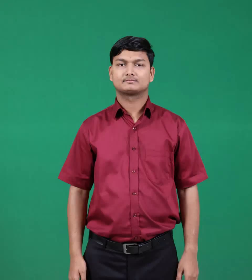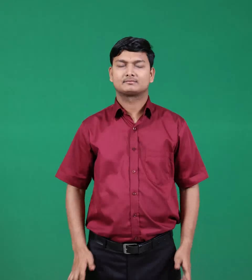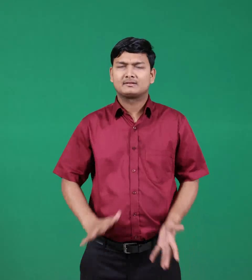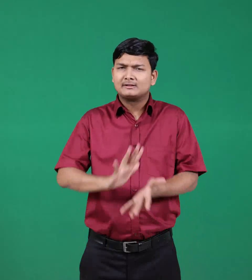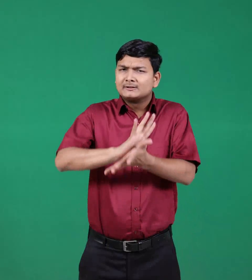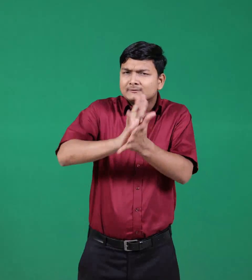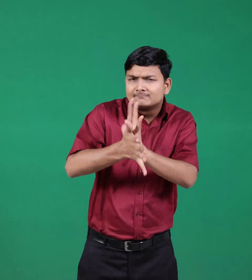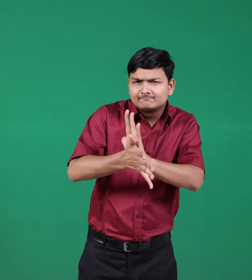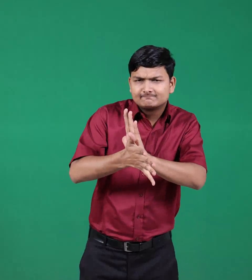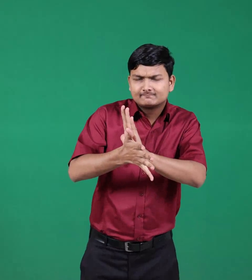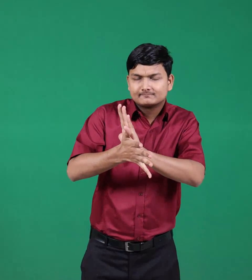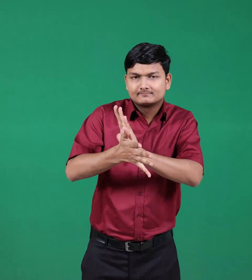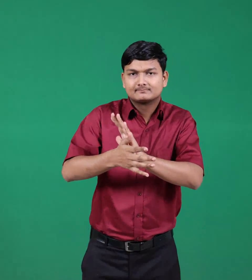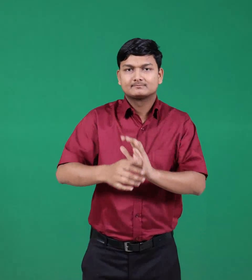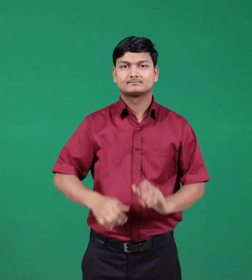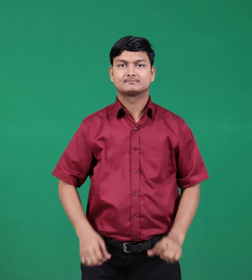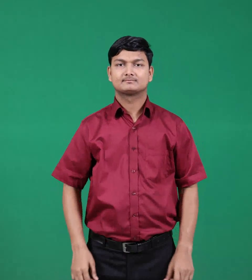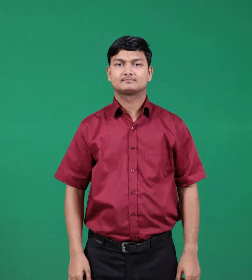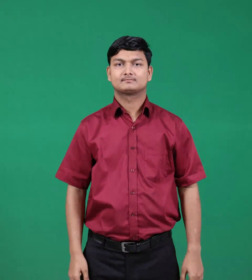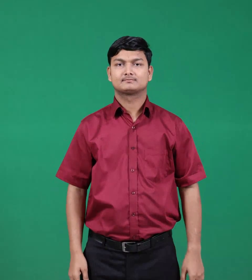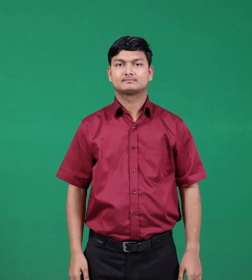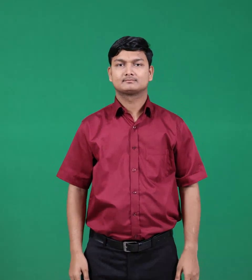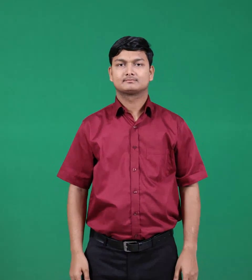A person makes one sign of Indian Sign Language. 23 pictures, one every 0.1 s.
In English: rape
